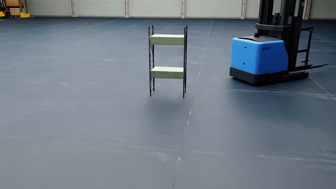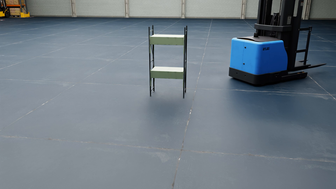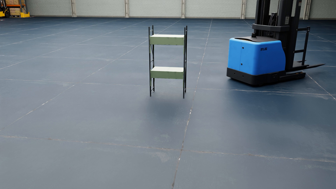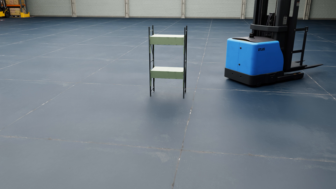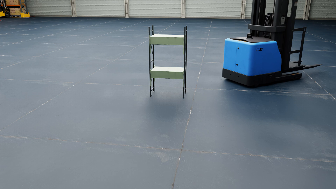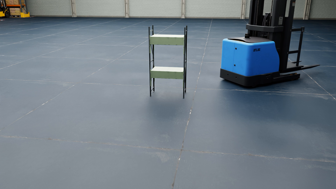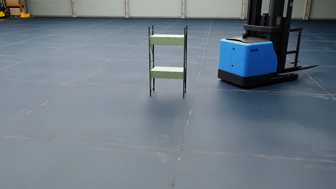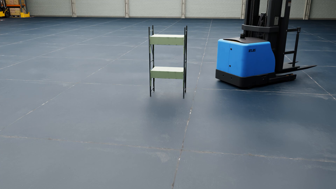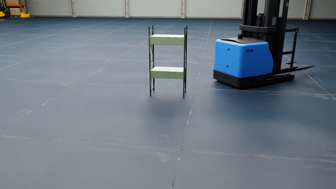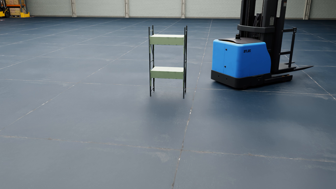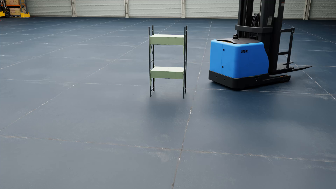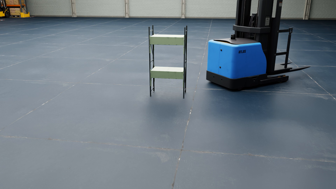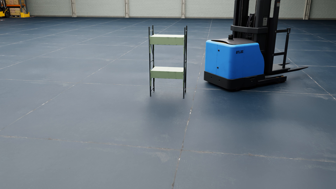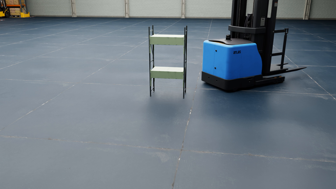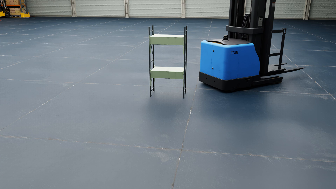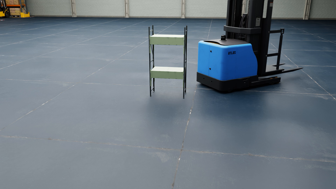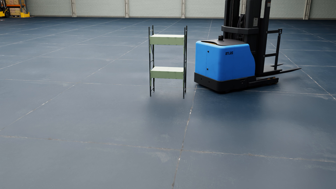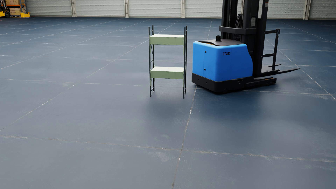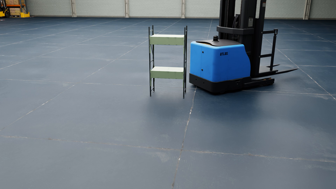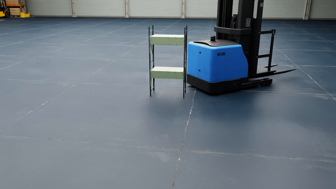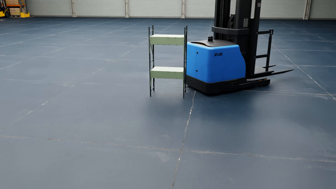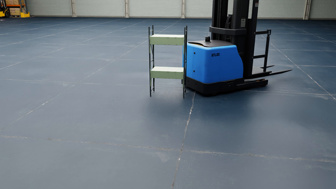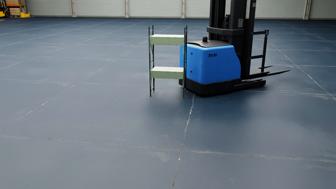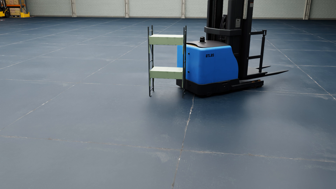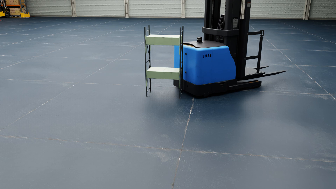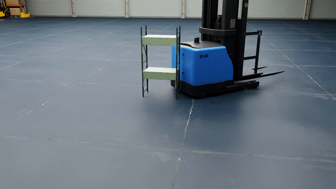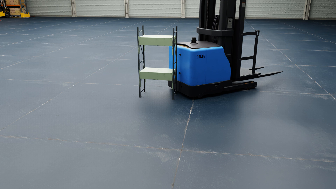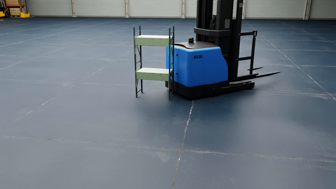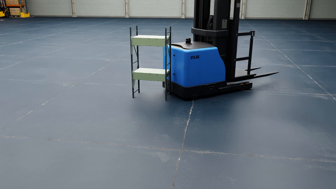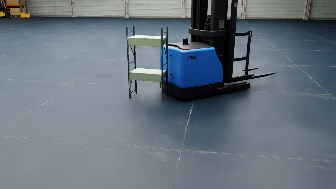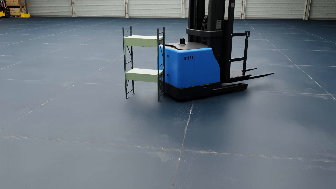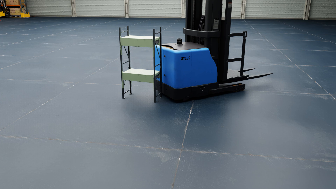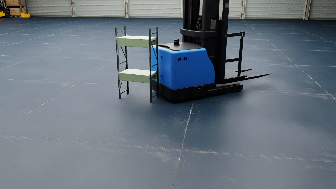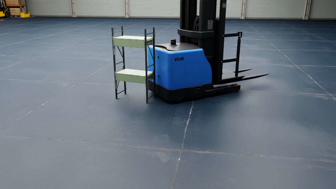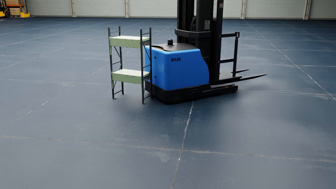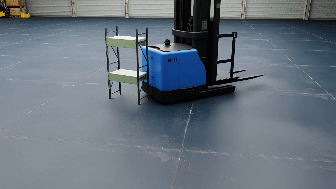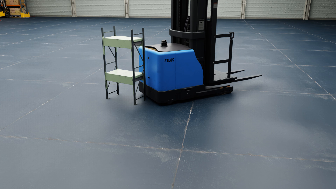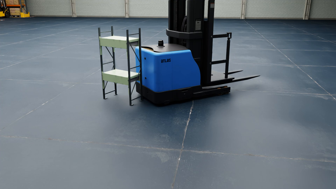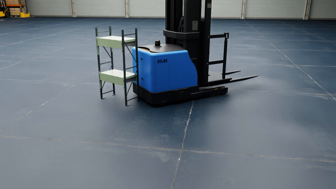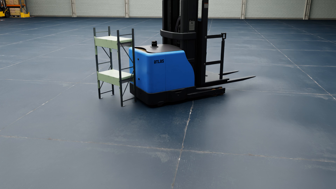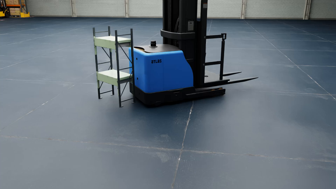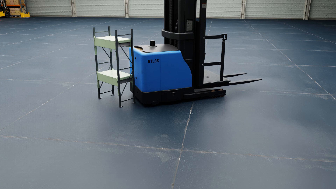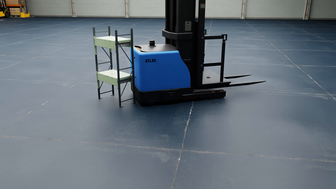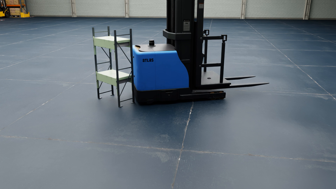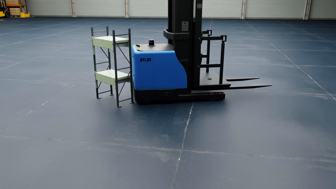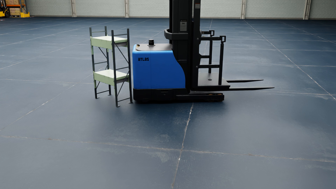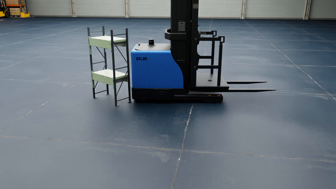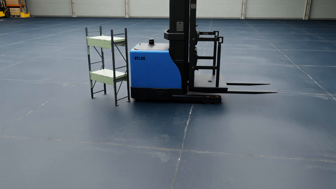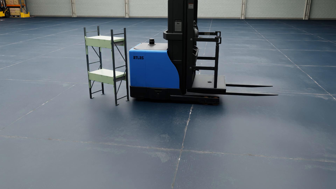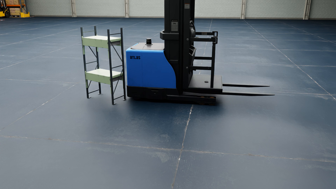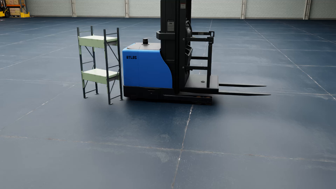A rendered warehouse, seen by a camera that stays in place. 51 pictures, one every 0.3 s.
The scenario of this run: A forklift runs into an object in its way.
